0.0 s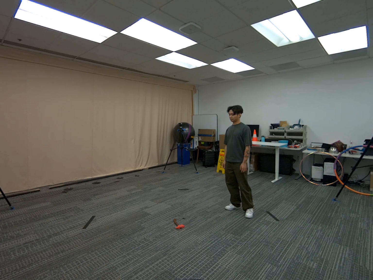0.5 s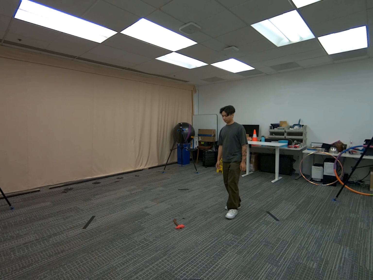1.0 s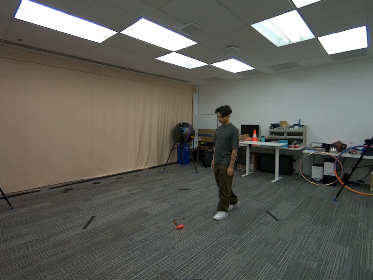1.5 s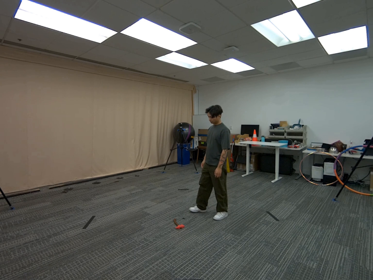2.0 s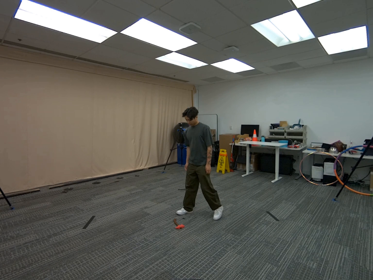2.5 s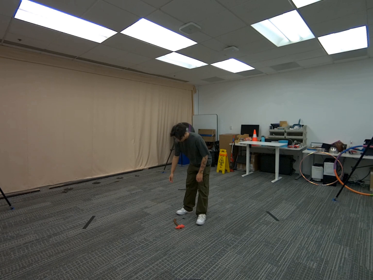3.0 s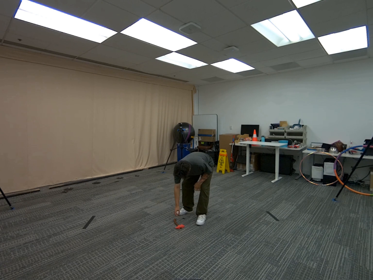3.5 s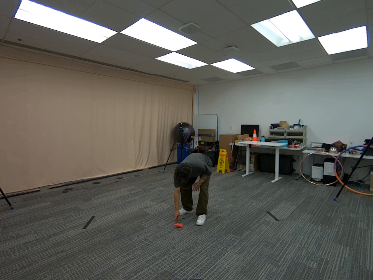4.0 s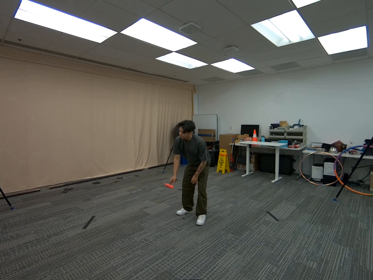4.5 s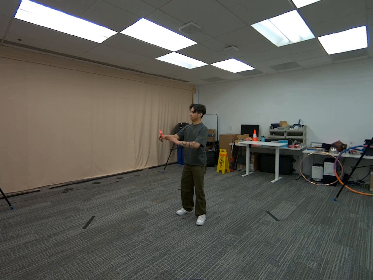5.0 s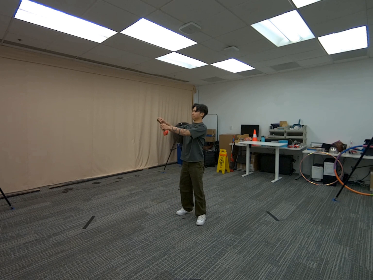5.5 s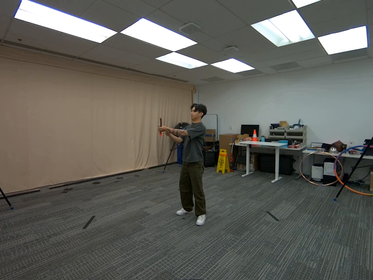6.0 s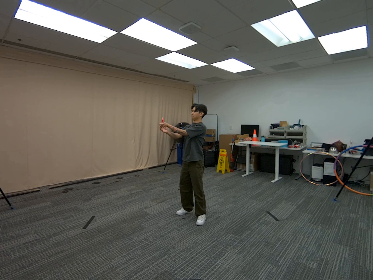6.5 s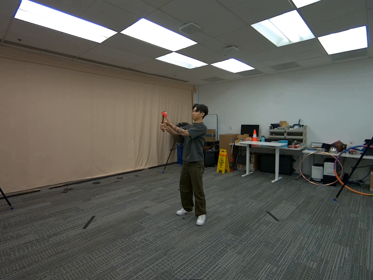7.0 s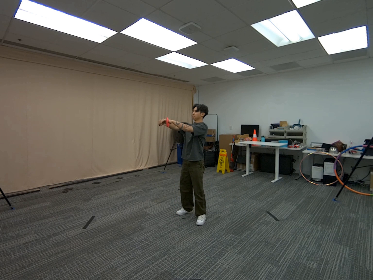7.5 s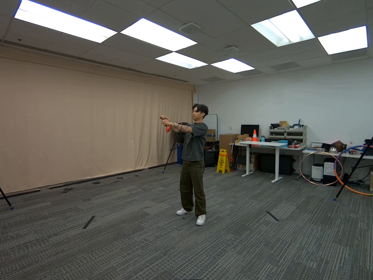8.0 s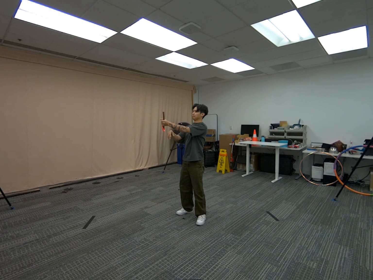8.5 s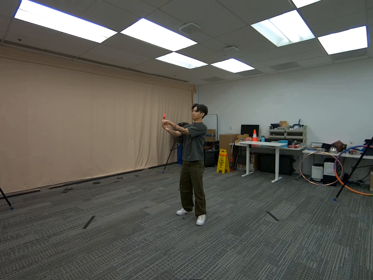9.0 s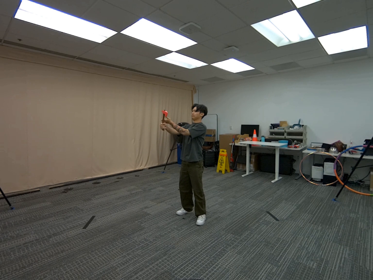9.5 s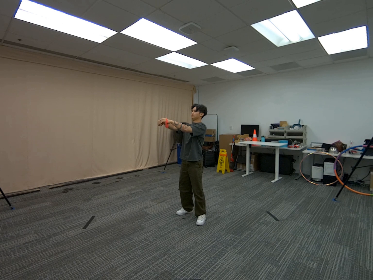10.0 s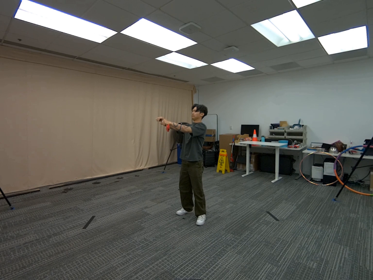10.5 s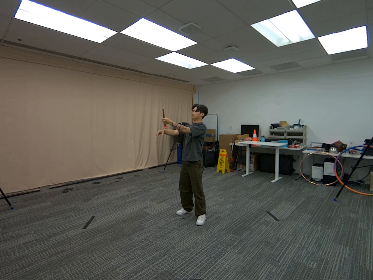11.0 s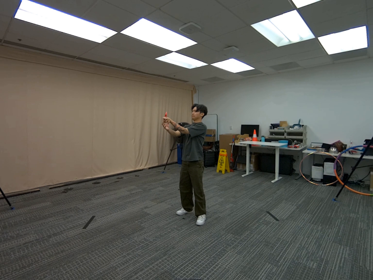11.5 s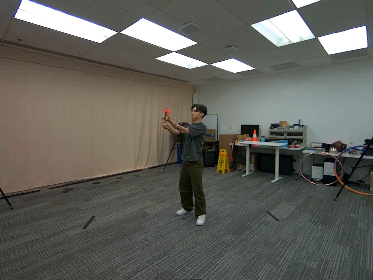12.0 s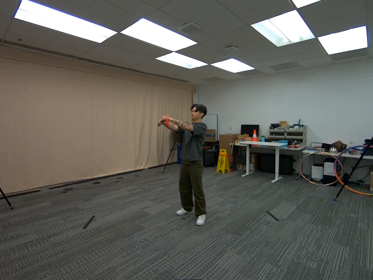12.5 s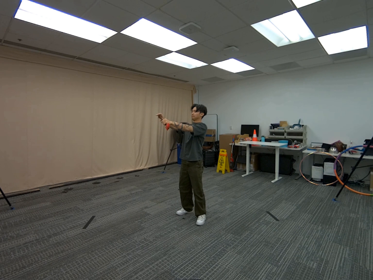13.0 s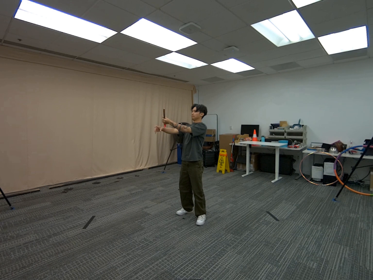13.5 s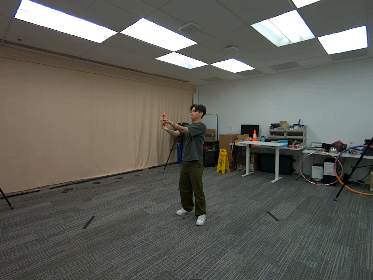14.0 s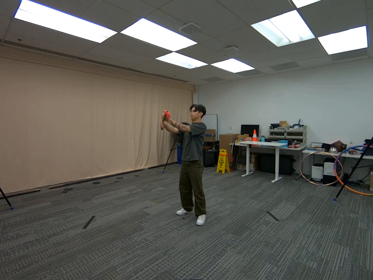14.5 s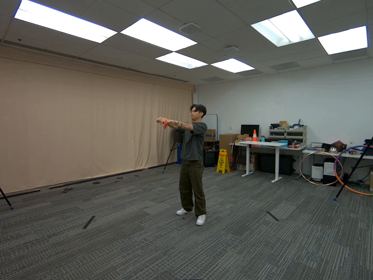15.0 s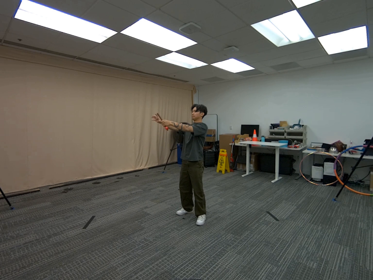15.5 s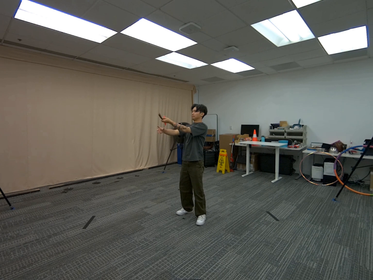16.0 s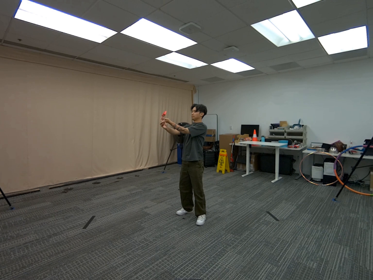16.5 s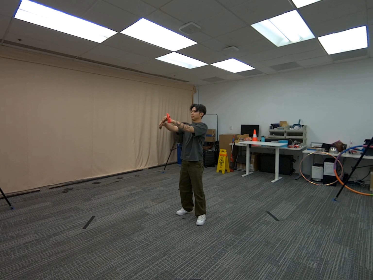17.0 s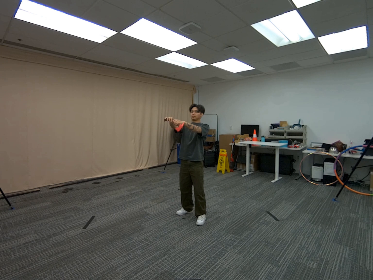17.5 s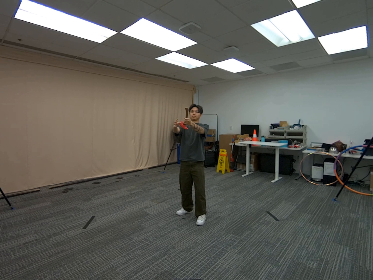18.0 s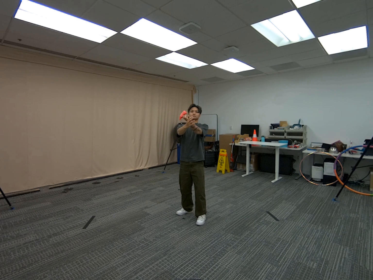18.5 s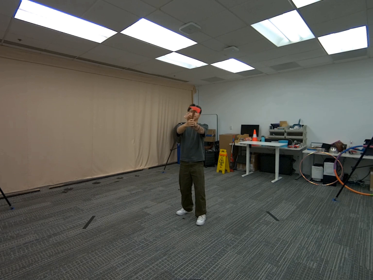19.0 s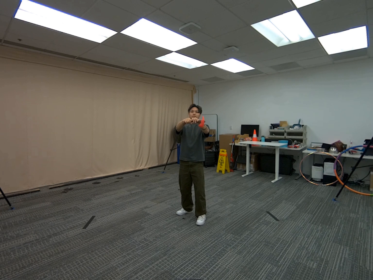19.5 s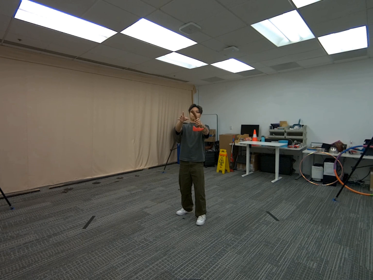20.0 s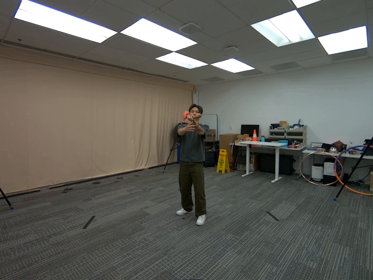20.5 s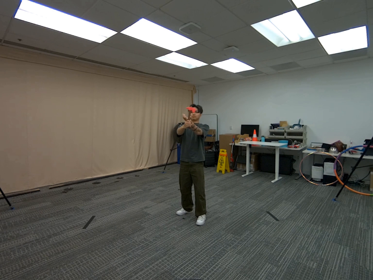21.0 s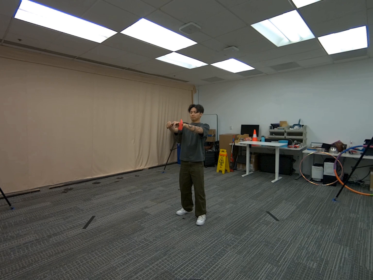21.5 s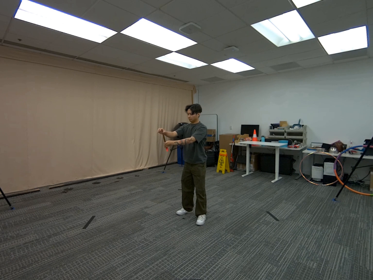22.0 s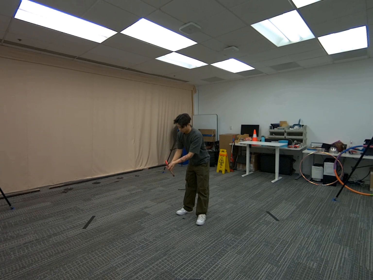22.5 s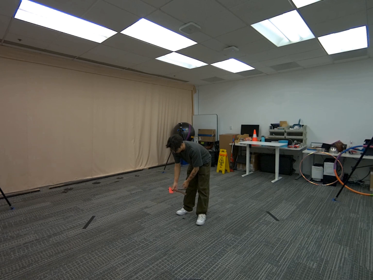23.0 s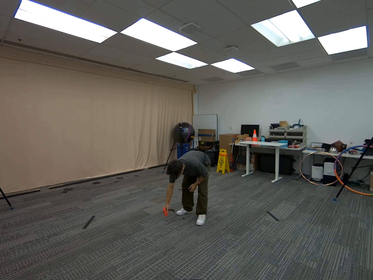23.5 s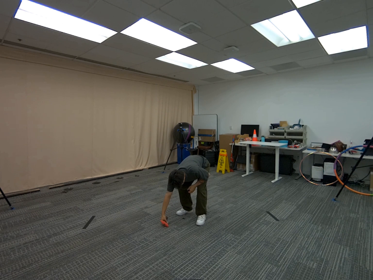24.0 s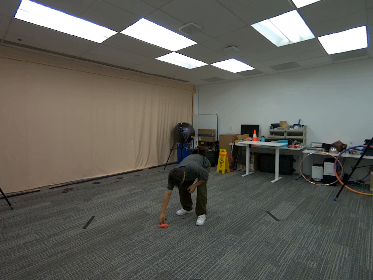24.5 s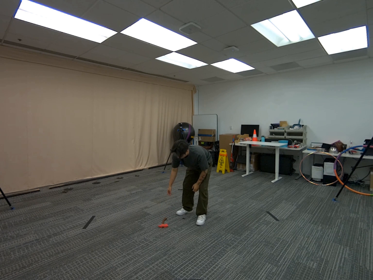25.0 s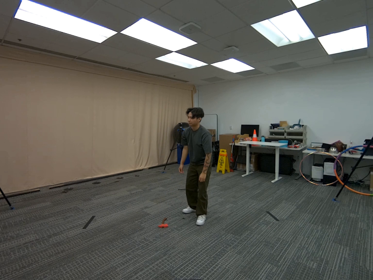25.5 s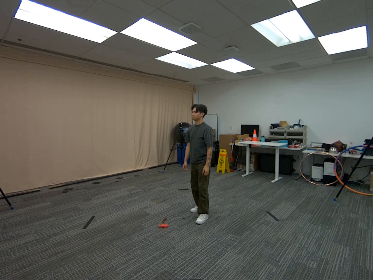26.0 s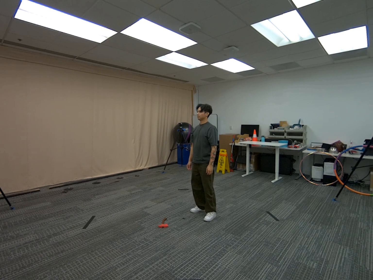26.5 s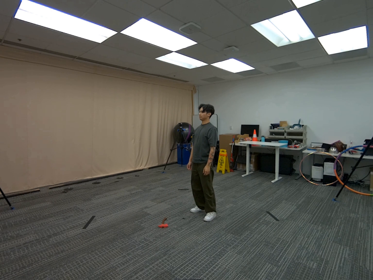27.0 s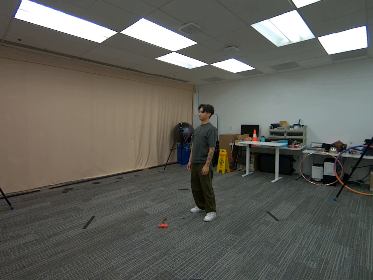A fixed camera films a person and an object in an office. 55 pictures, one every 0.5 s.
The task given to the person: Pick up the hatchet from the ground with your right hand, rotate the hatchet in midair with both hands, and place the hatchet back on the ground.
